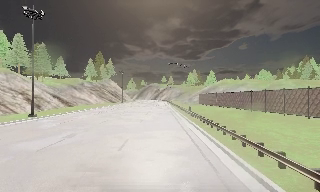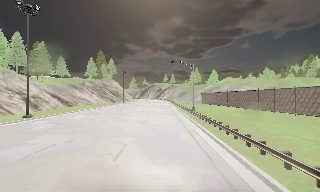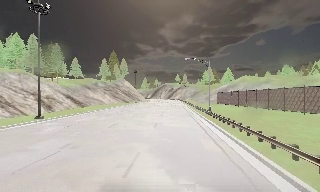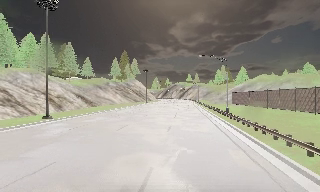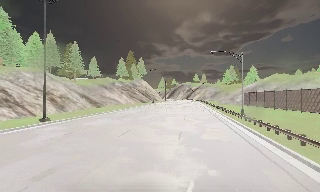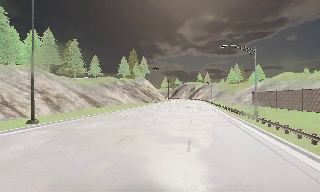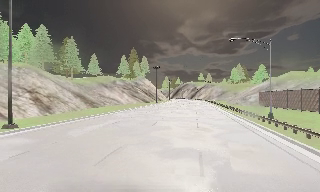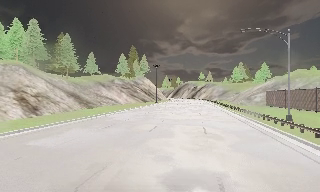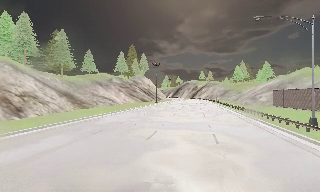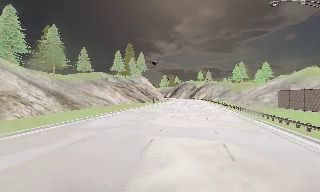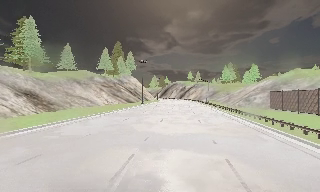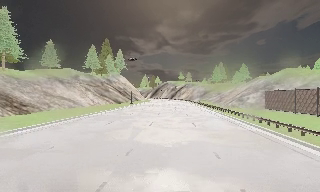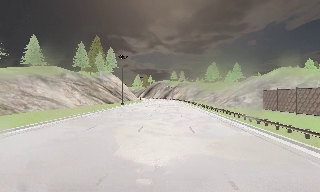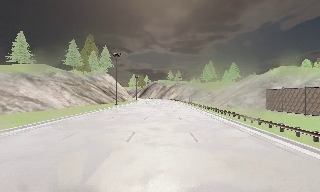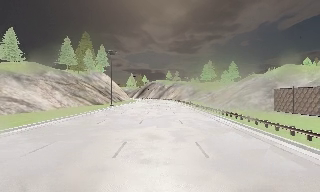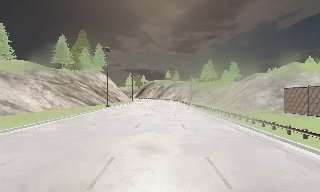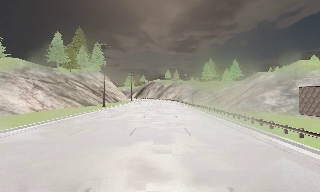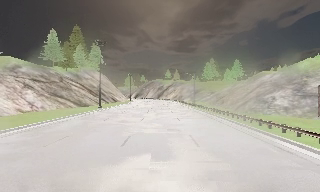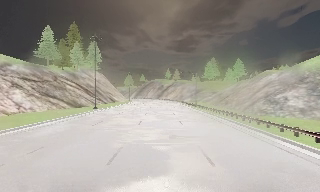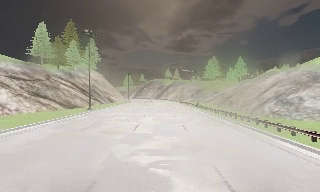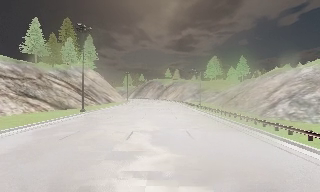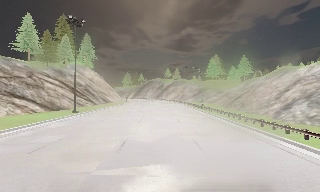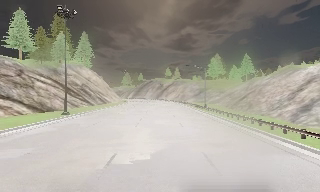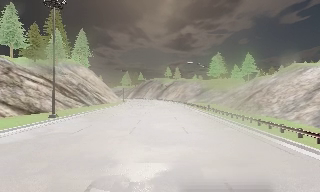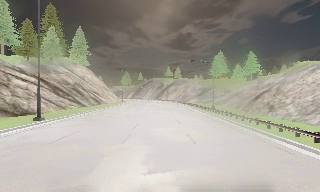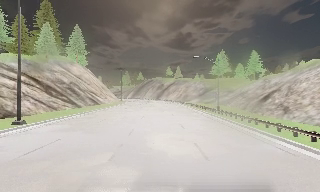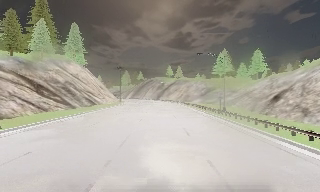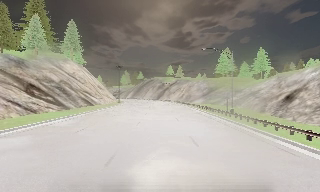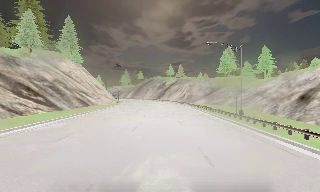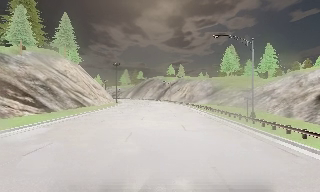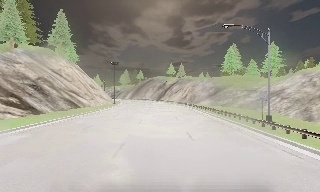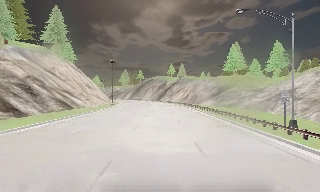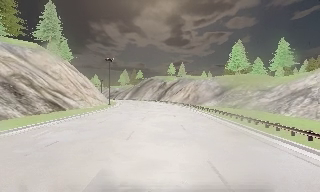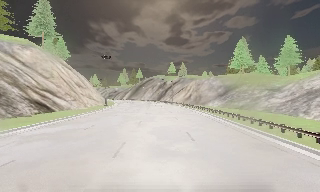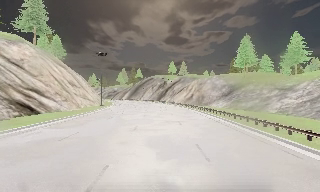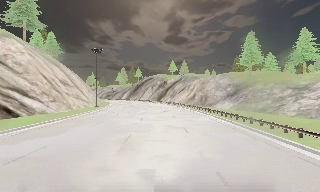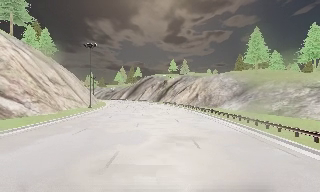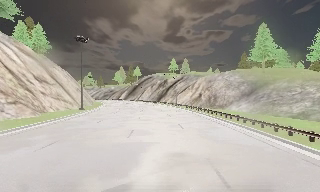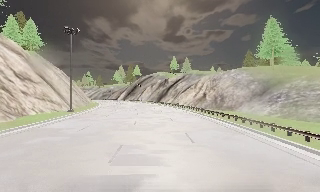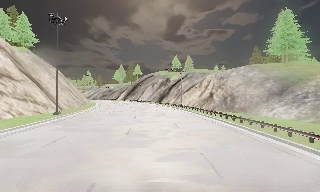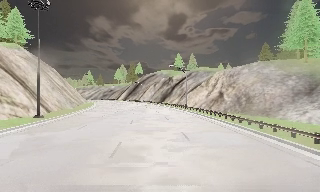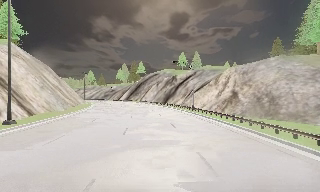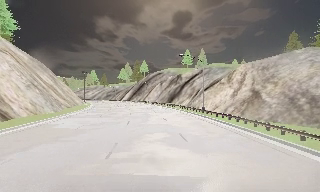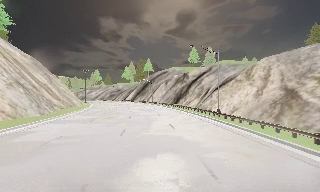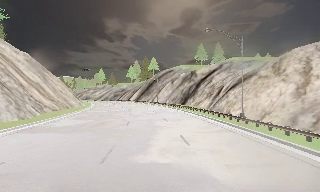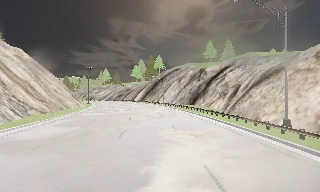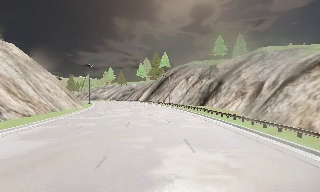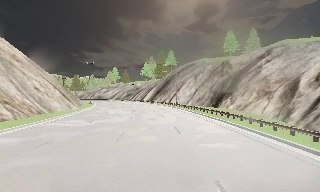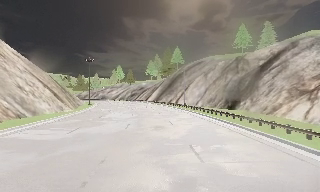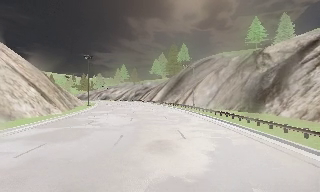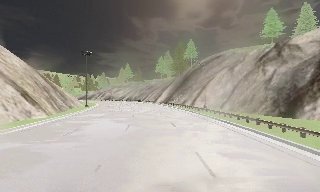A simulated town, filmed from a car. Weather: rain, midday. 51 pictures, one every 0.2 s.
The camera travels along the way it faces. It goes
forward.
0.0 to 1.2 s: The camera pans to its left, which is counterclockwise from overhead, by about 10 degrees. It travels forward, about 10 m, so what stands in front looms larger. It gains speed.
1.2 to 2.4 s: The camera swings to its right by about 10 degrees, and the scene slides to the left. It travels forward, about 12 m, so what stands in front looms larger.
2.4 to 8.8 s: The camera travels forward, about 80 m, so what stands in front looms larger. It gains speed.
8.8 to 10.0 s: The scene slides to the right, as the camera pans about 10 degrees to its left. It travels forward, about 25 m, so what stands in front looms larger.
The film runs forward here.
